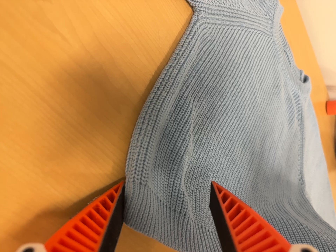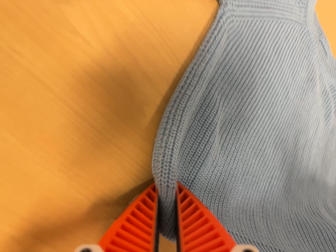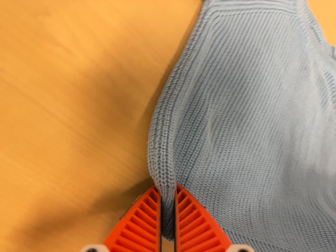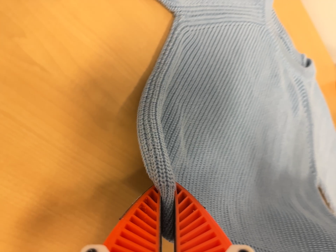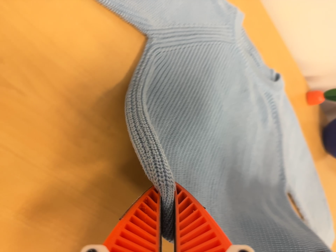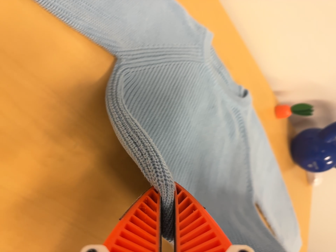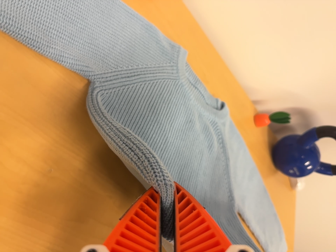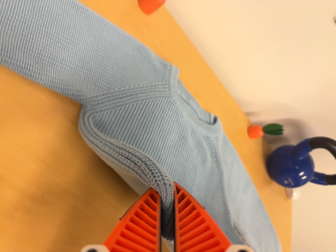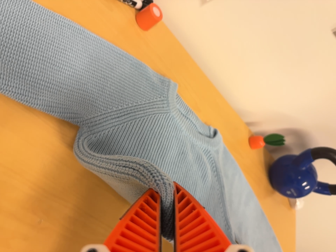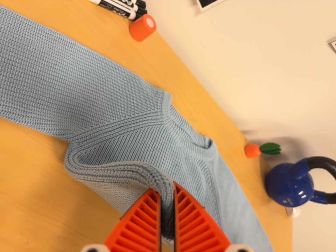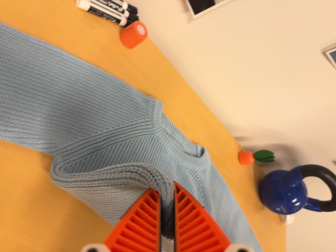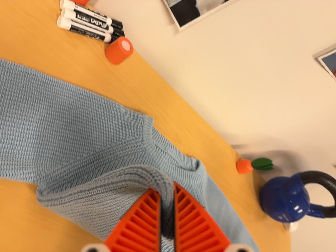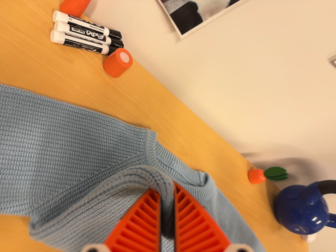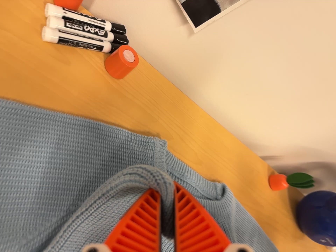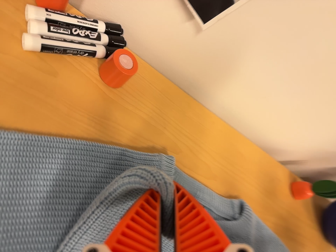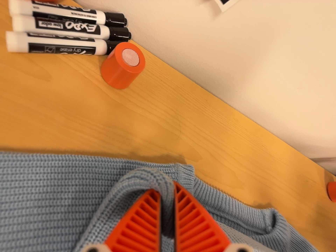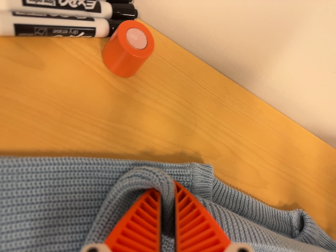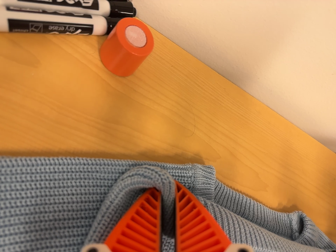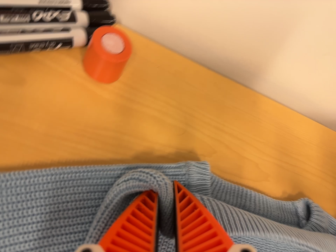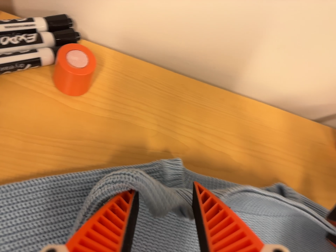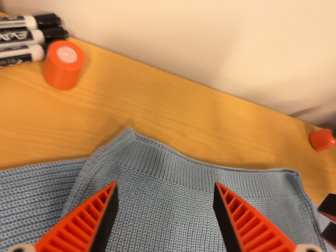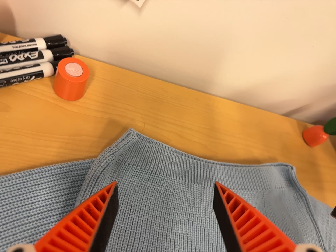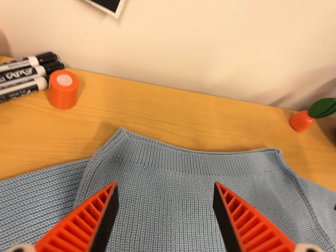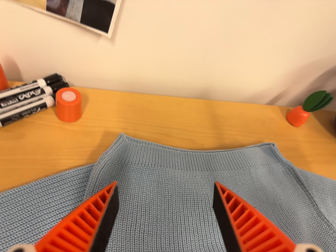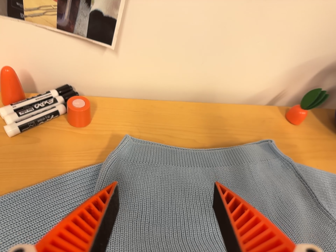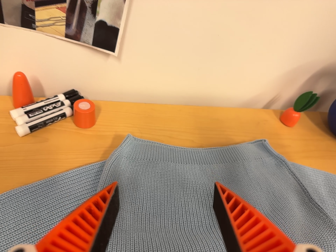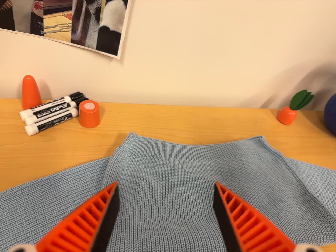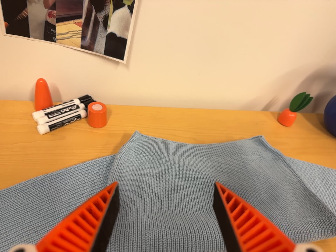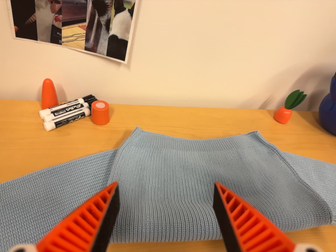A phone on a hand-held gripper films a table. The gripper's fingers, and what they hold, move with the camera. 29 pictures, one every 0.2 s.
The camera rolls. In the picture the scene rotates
counterclockwise.
0.0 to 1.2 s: The camera travels to its right, toward the top of its view and backward, about 12 cm, so close, fixed things drift to the left. It rolls about its line of sight by about 10 degrees, and the scene rotates counterclockwise.
1.2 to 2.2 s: The camera travels toward the top of its view and to its right, about 12 cm, so close, fixed things drift downward.
2.2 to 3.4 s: The scene slides to the right, as the camera pans about 15 degrees to its left. It travels forward and toward the top of its view, about 26 cm, so what stands in front looms larger. Its aim tips toward the bottom of its view by about 10 degrees.
3.4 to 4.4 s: The camera travels backward, to its right and toward the bottom of its view, about 12 cm, so what stands in front gets smaller. It rolls about its line of sight by about 20 degrees, and the scene rotates counterclockwise.
4.4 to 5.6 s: The camera travels backward, toward the bottom of its view and to its right, about 20 cm, so what stands in front gets smaller. Its aim tips toward the top of its view by about 15 degrees. It rolls about its line of sight by about 10 degrees, and the scene rotates counterclockwise.
The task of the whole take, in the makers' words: fold up.
The film runs forward here.
